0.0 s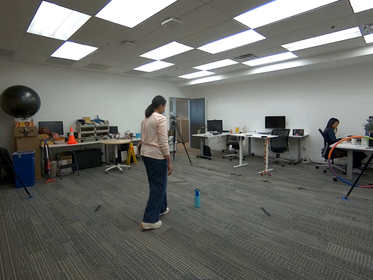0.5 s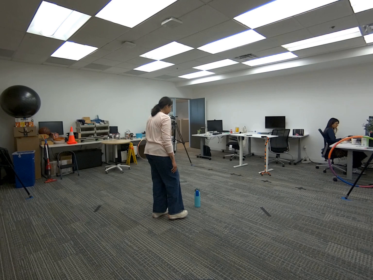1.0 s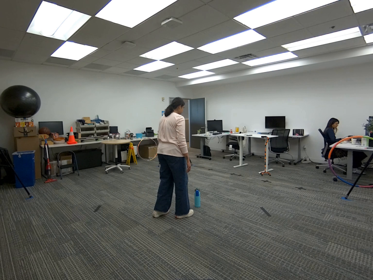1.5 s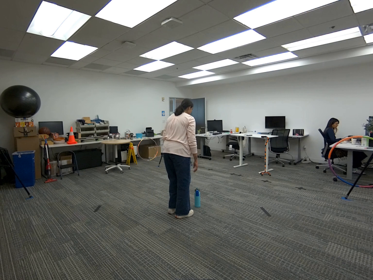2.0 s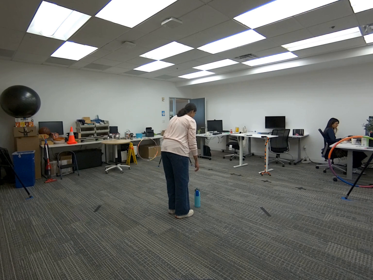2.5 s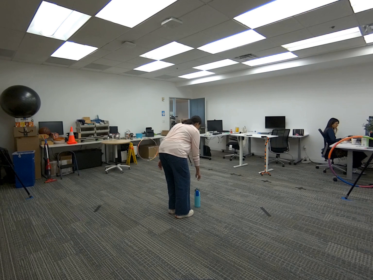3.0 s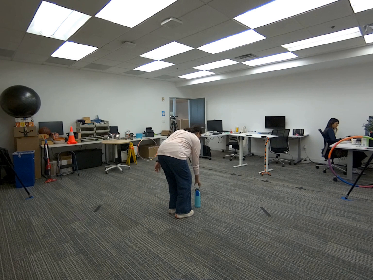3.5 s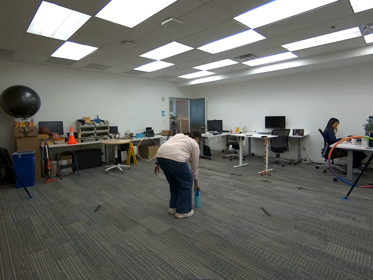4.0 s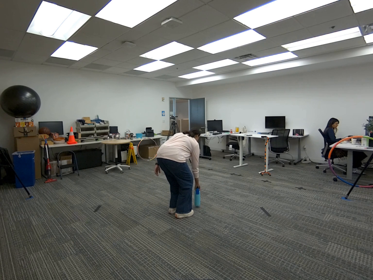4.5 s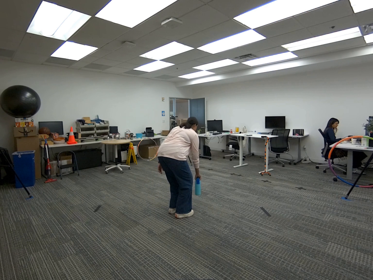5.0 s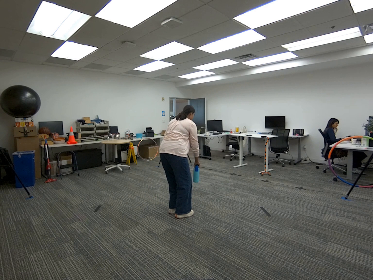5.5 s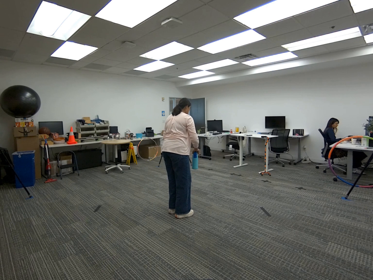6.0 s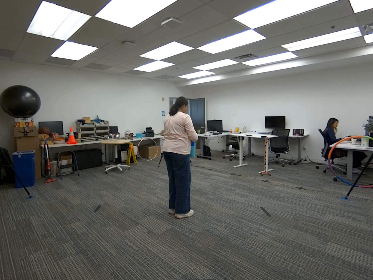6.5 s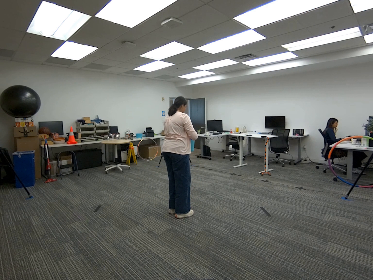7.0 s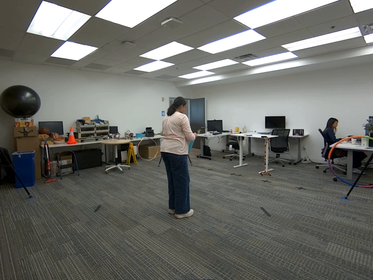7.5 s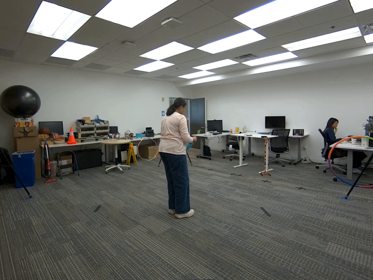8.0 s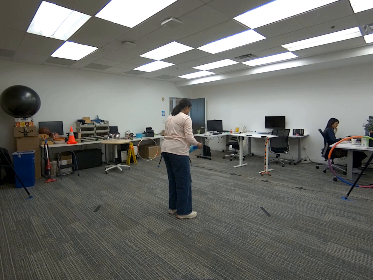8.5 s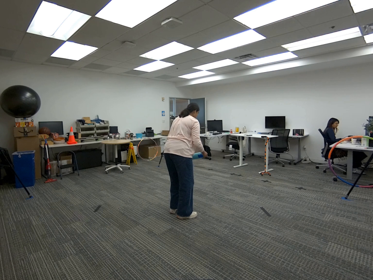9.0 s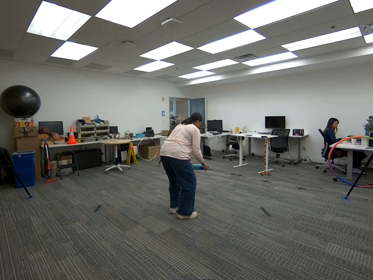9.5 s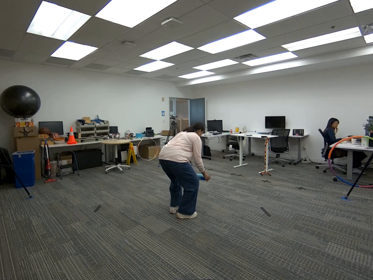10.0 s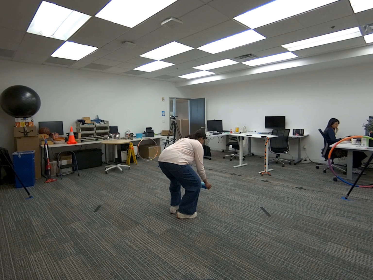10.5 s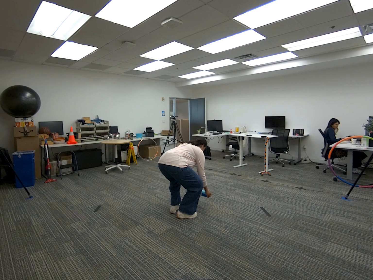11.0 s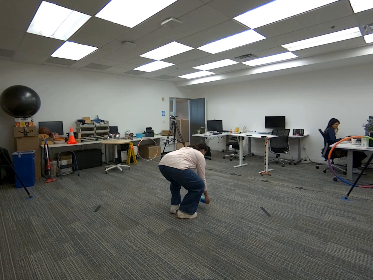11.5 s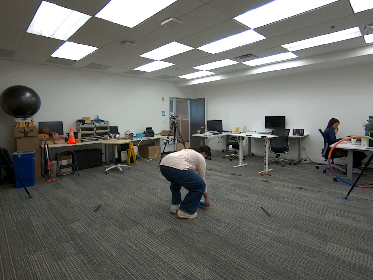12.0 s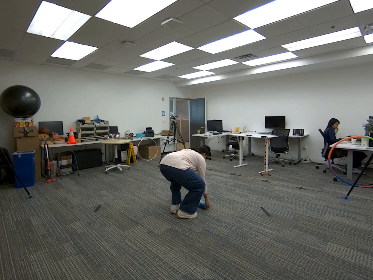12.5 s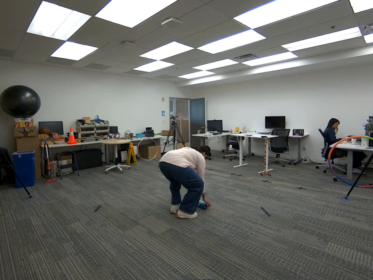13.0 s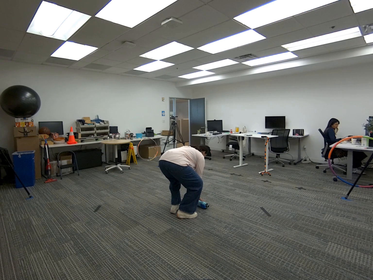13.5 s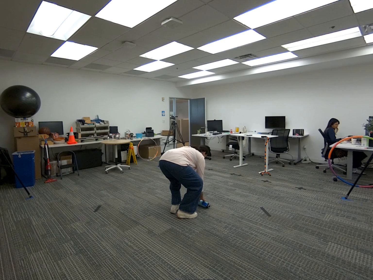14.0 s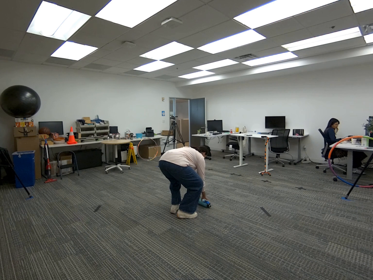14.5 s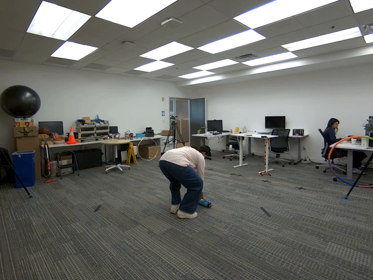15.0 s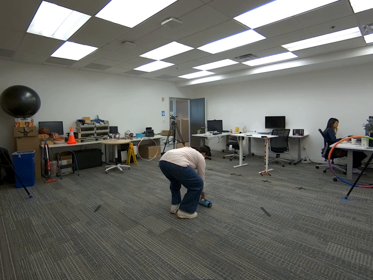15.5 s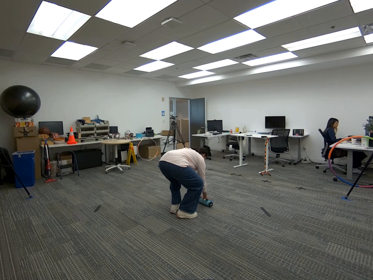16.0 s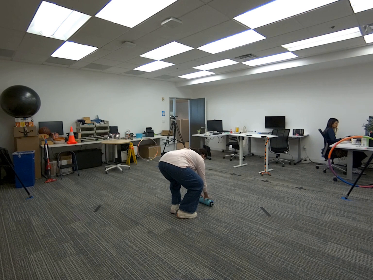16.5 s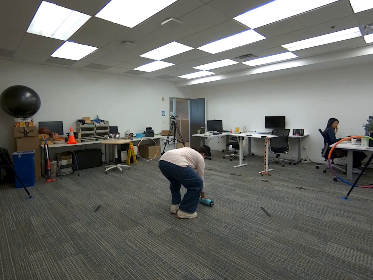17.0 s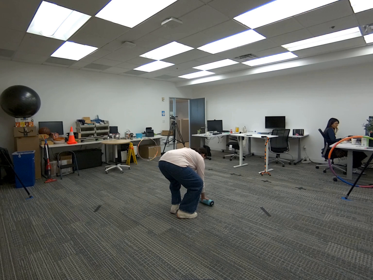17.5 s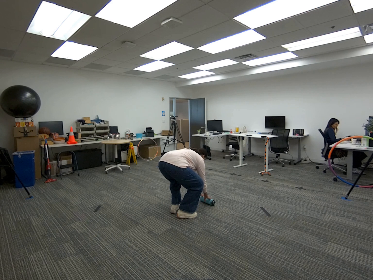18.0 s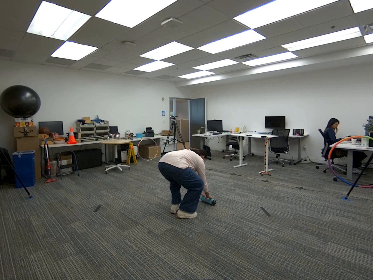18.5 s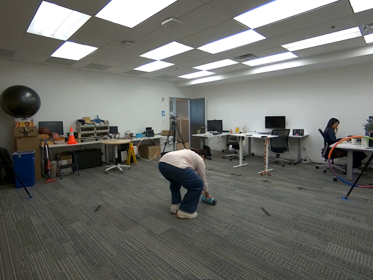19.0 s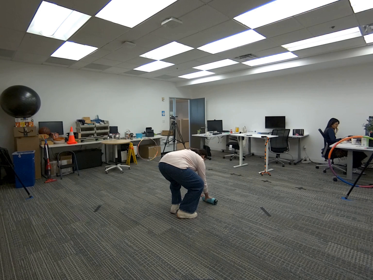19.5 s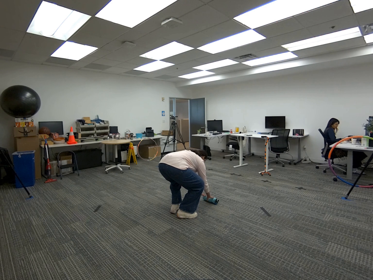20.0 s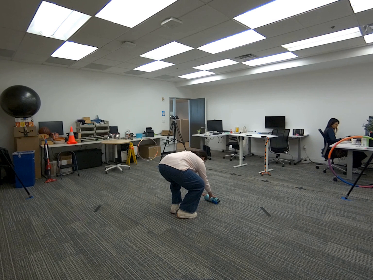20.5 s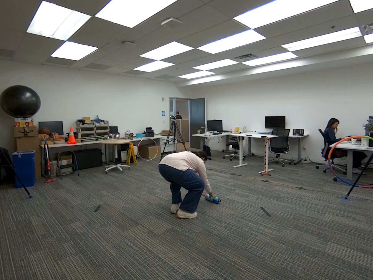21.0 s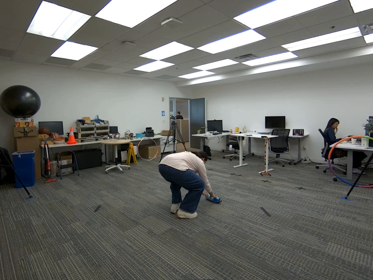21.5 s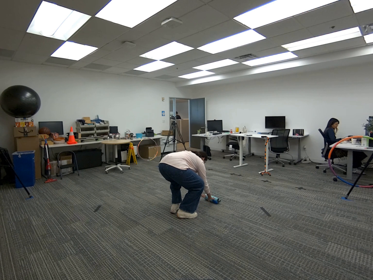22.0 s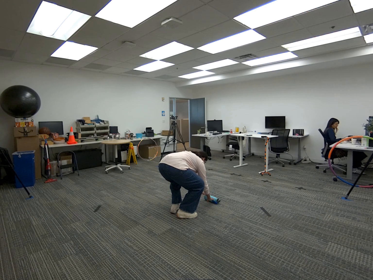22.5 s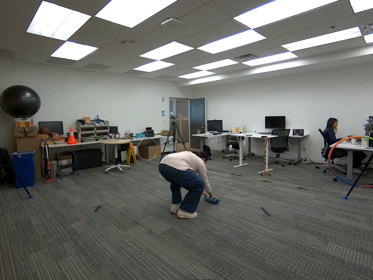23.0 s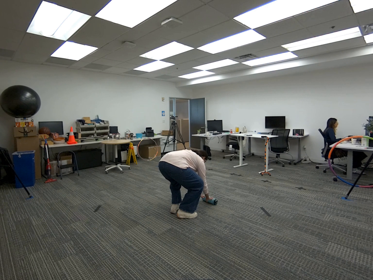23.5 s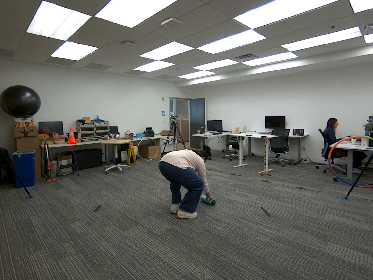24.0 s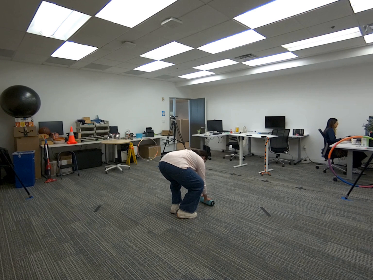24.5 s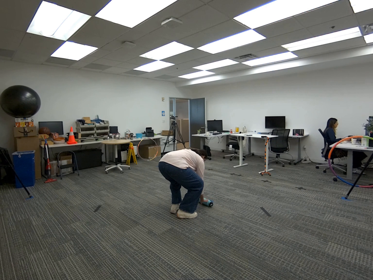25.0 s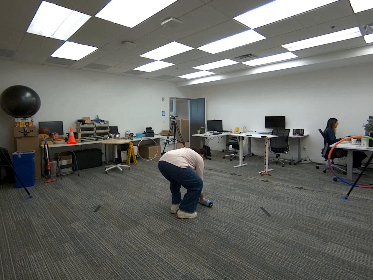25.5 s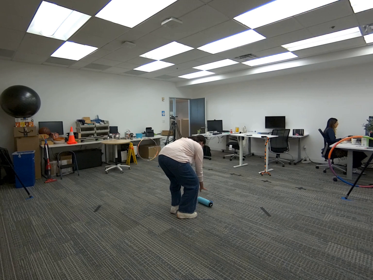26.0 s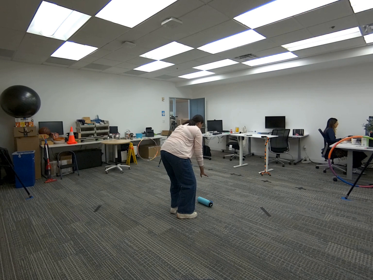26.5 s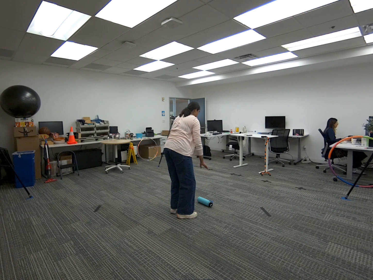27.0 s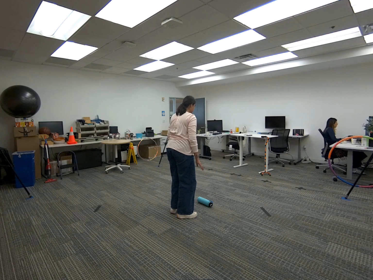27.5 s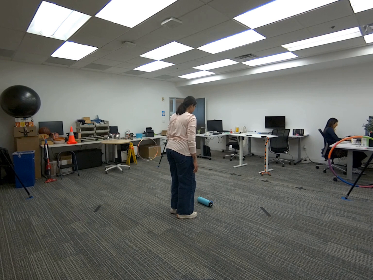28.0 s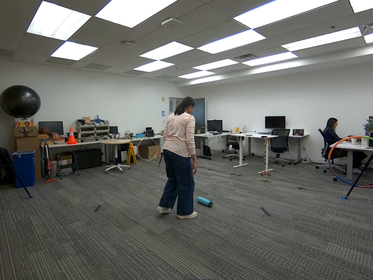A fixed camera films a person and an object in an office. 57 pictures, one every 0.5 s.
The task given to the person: Walk to the cyan water bottle on the ground, use both of your hands to place the bottle sideways and gently push the bottle to roll it across the ground.
